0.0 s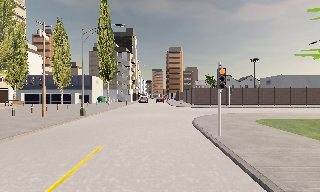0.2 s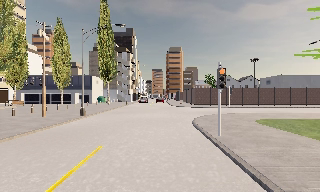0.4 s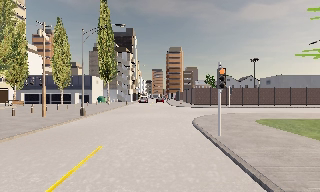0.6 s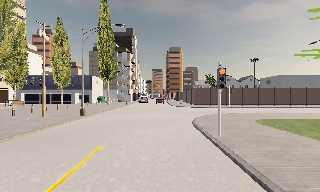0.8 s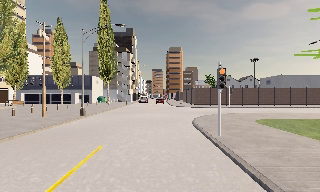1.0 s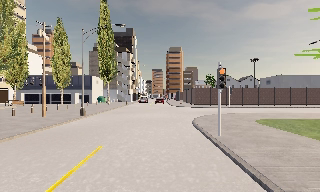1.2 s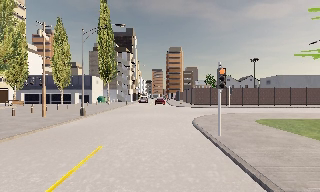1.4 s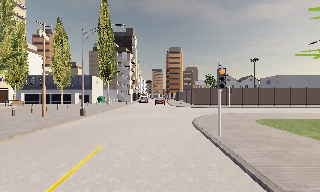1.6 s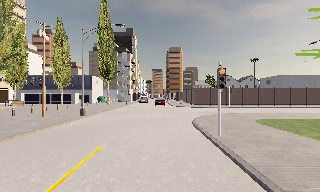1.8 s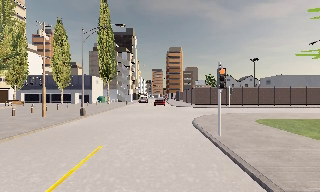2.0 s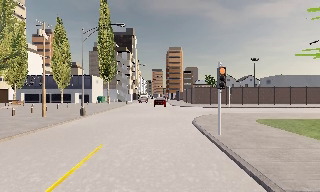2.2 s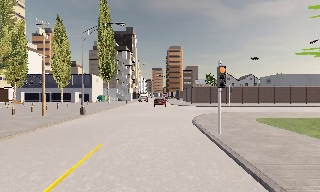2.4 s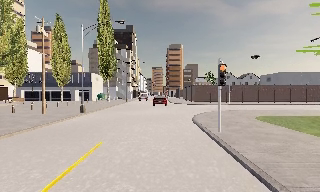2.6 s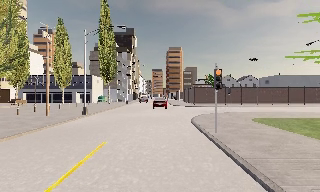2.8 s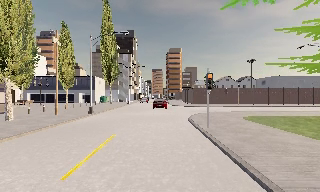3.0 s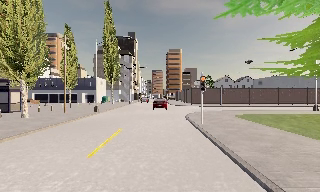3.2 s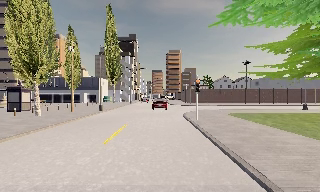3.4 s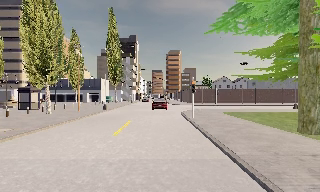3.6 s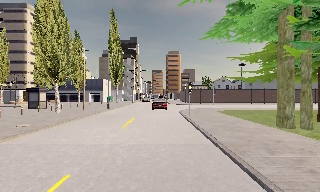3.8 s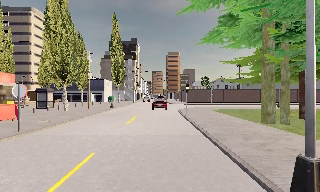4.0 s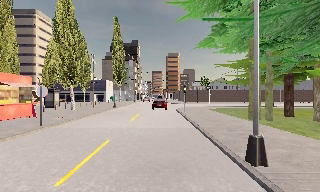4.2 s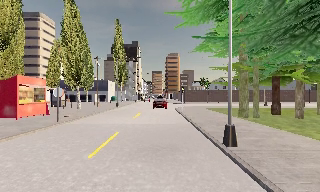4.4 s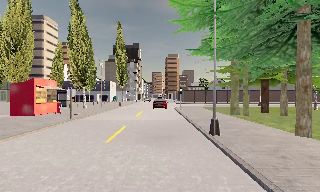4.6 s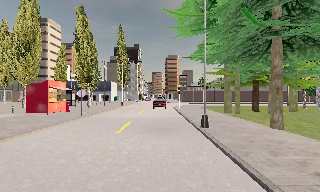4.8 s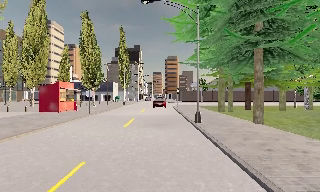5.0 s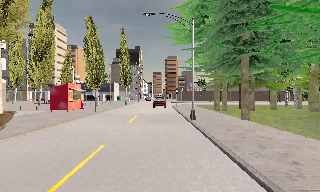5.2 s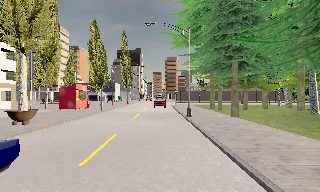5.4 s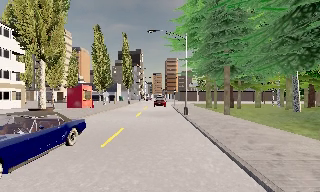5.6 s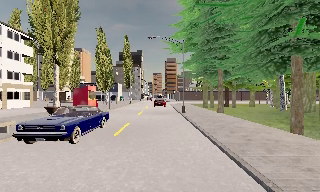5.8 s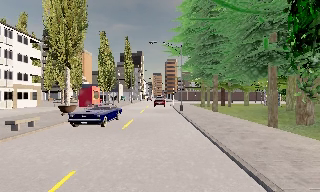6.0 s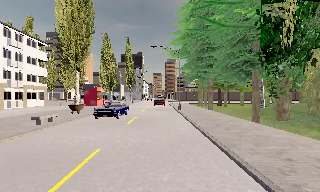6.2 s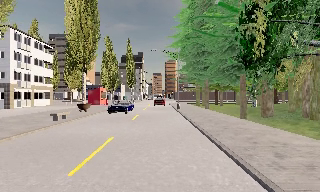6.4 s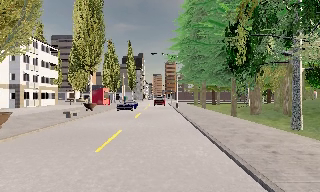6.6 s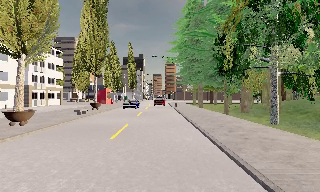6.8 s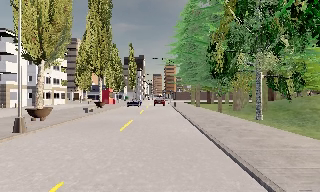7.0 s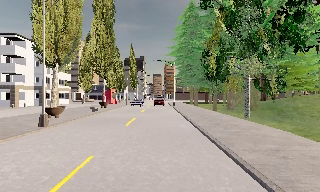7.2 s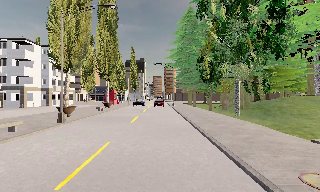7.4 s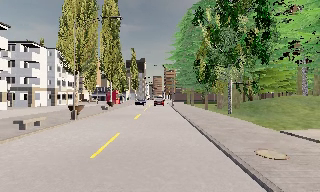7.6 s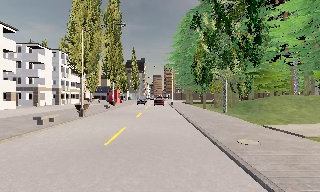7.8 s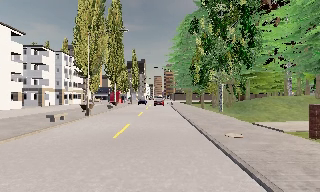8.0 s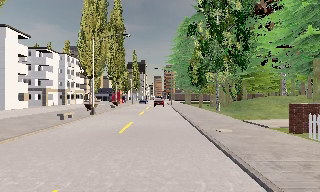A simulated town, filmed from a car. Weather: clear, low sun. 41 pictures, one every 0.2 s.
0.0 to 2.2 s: The camera keeps its place and its aim.
2.2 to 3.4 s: The camera travels backward, about 5 m, so what stands in front gets smaller. It gains speed.
3.4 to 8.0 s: The camera travels backward, about 35 m, so what stands in front gets smaller.
The film runs backward here.
